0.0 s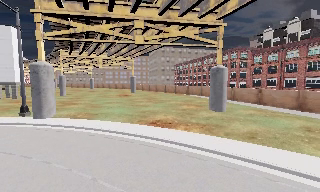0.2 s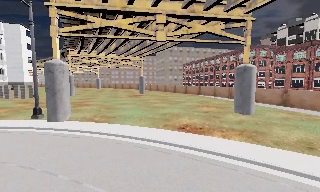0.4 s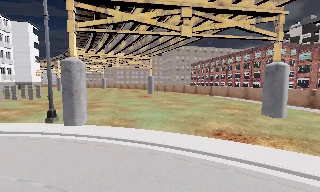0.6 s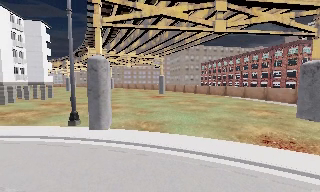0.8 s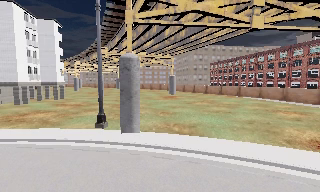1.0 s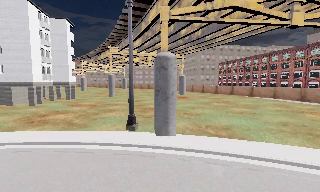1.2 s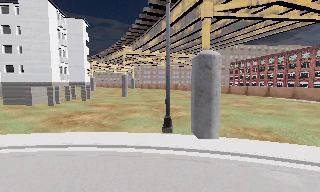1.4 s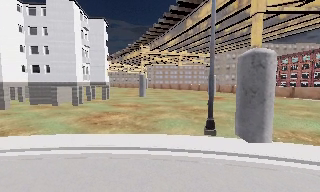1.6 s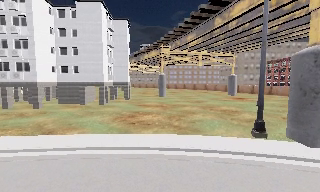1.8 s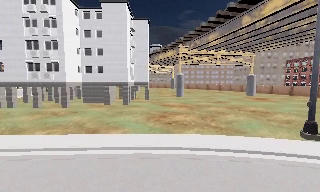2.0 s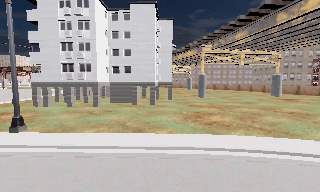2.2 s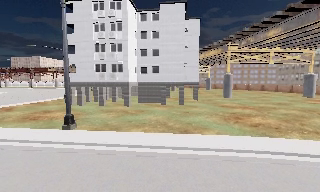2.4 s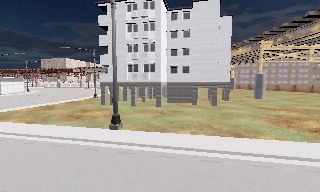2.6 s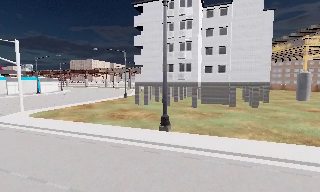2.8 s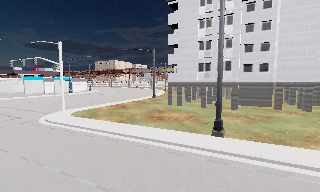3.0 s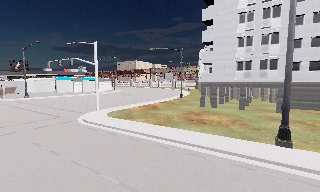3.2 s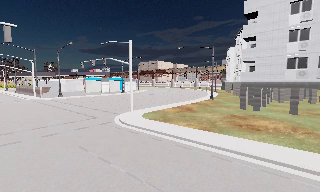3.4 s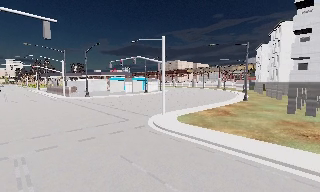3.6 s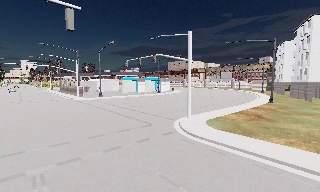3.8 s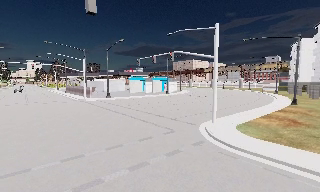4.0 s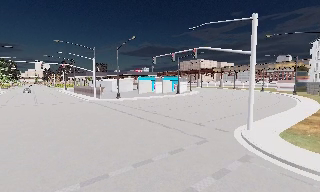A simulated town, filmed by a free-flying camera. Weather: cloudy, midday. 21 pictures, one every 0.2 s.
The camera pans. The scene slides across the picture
to the right.
The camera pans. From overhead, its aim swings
counterclockwise.
0.0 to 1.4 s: The camera travels to its left and forward, about 16 m, so close, fixed things drift to the right.
1.4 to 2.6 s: The scene slides to the right, as the camera pans about 25 degrees to its left. It travels to its left, about 14 m, so close, fixed things drift to the right.
2.6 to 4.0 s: The camera swings to its left by about 35 degrees, and the scene slides to the right. It travels to its left and forward, about 15 m, so close, fixed things drift to the right.
The film runs forward here.
